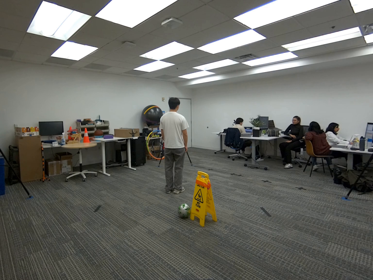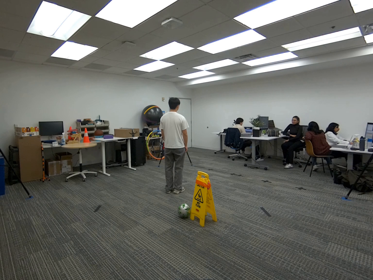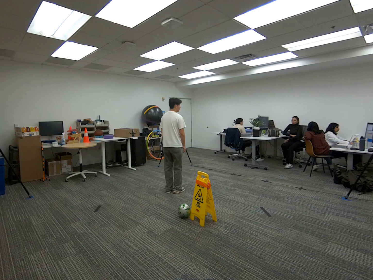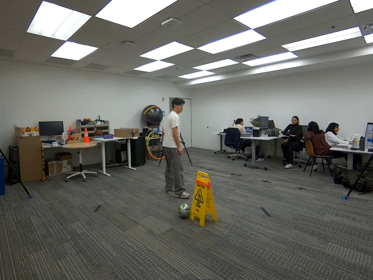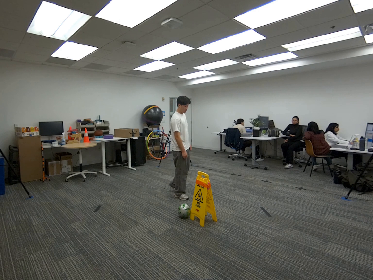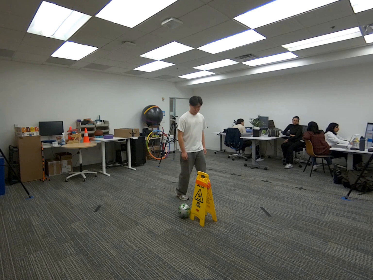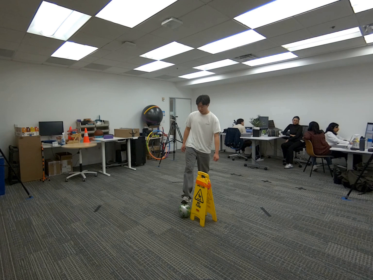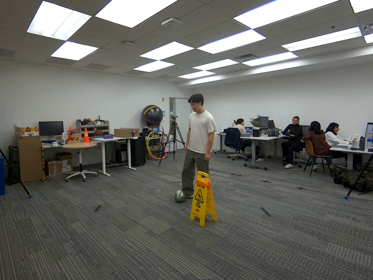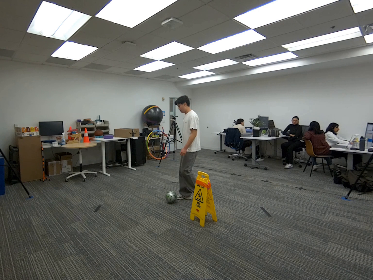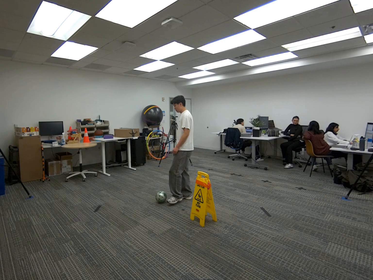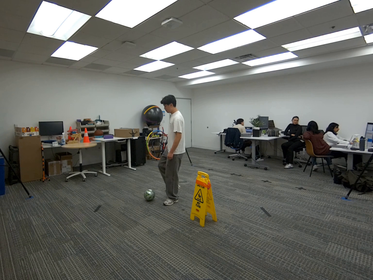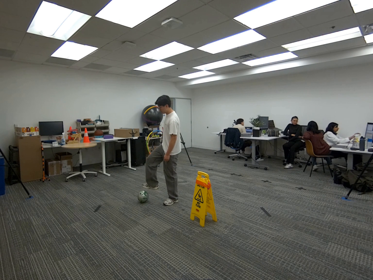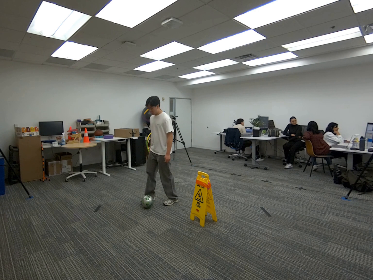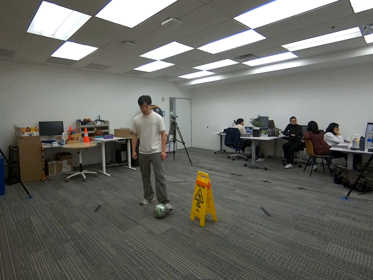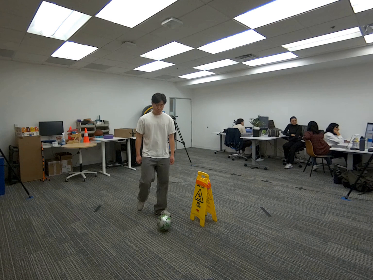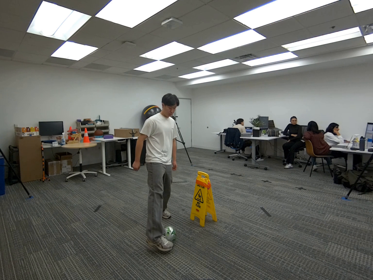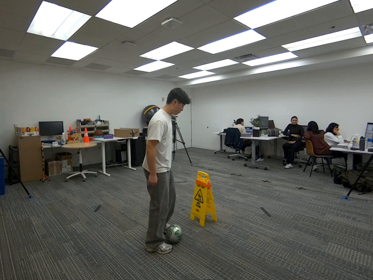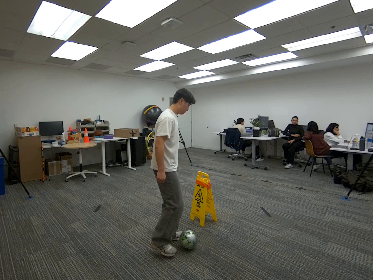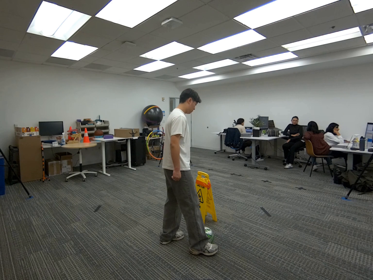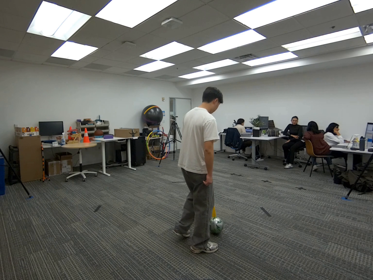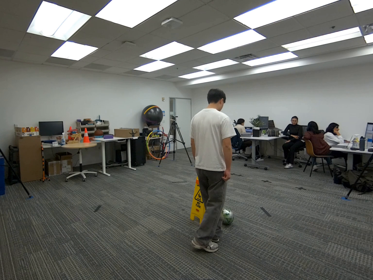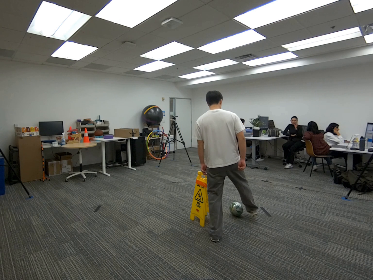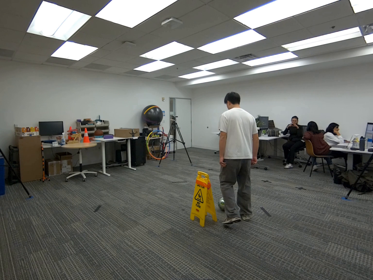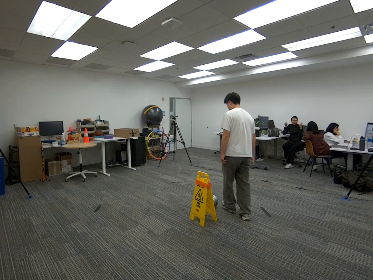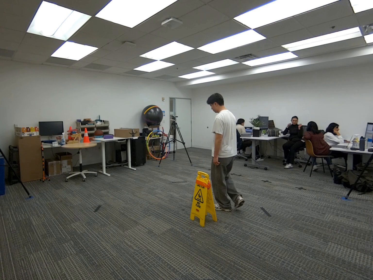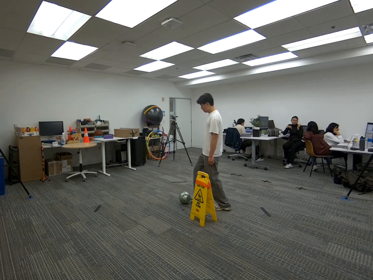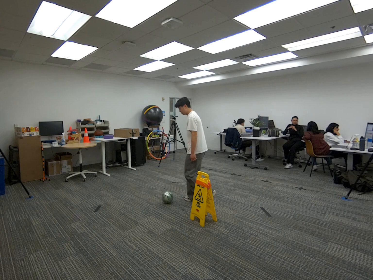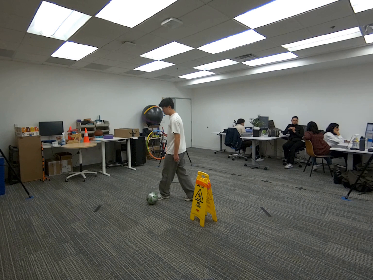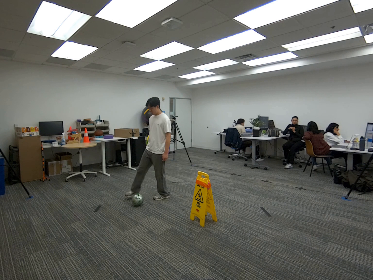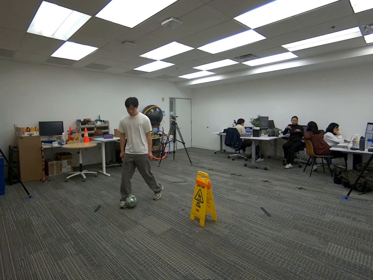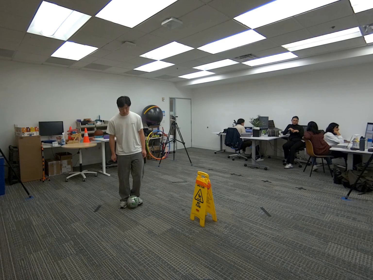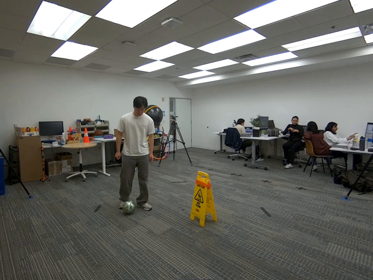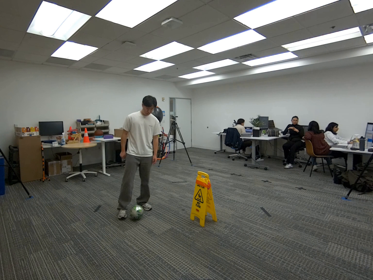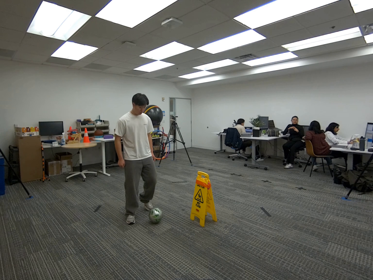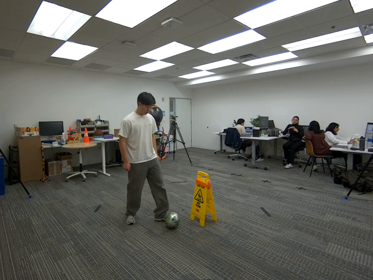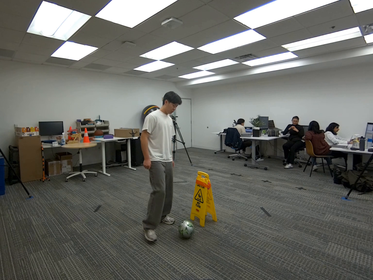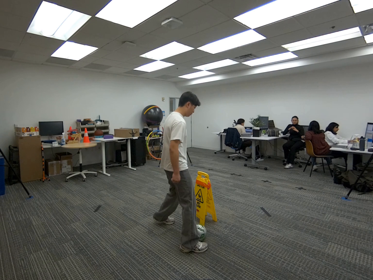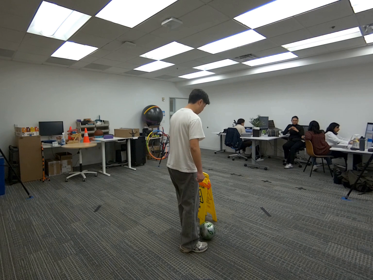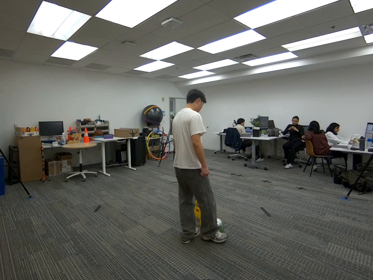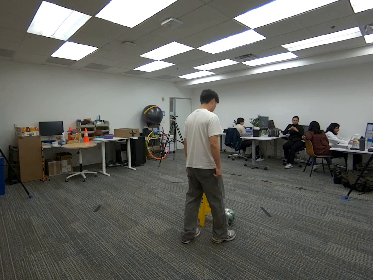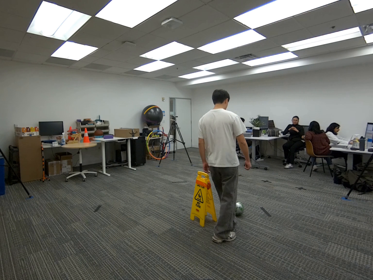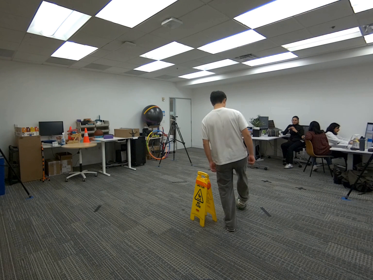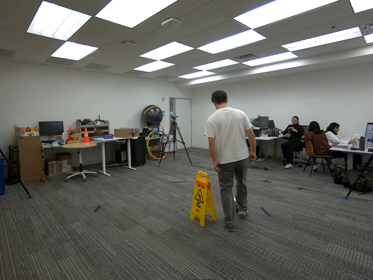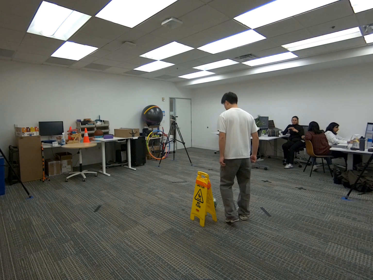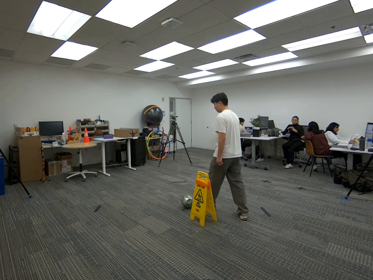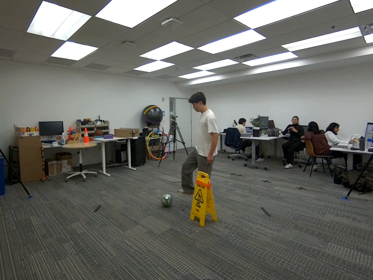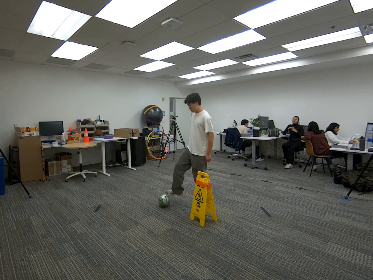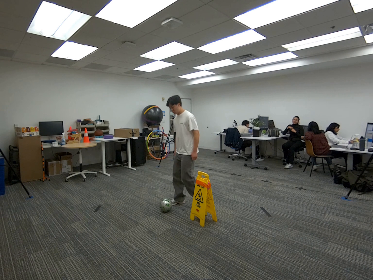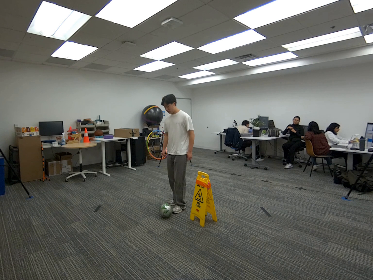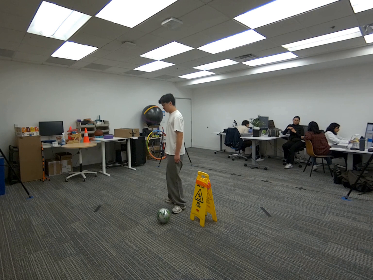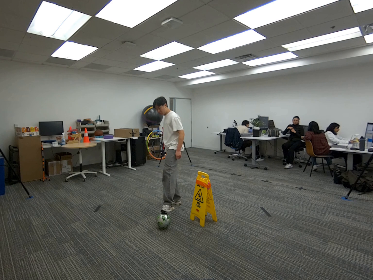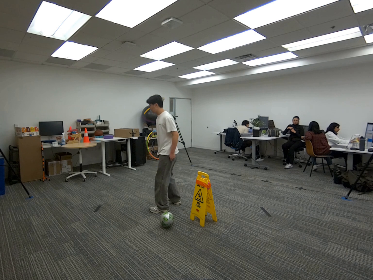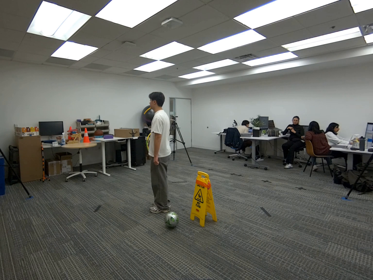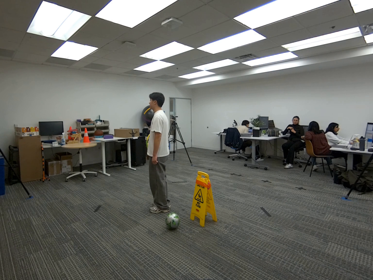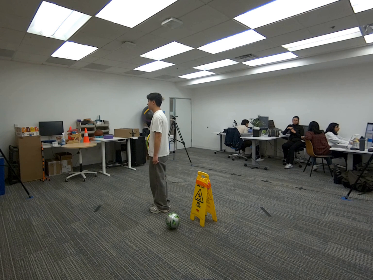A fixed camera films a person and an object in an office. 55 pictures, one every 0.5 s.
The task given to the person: Walk over to the soccer ball and dribble the soccer ball around the wet floor sign.
